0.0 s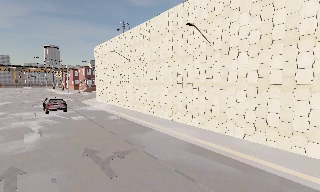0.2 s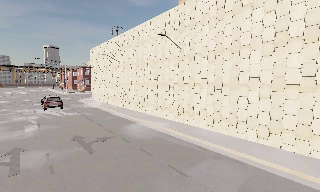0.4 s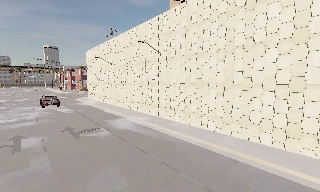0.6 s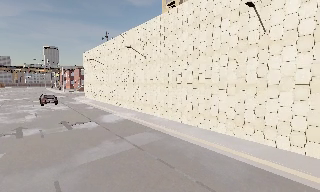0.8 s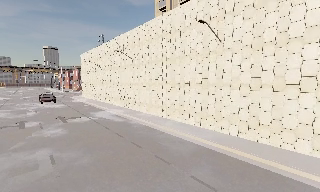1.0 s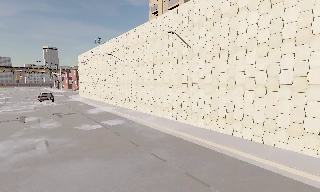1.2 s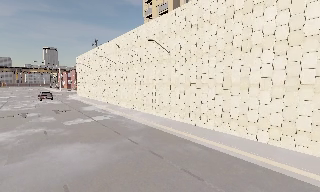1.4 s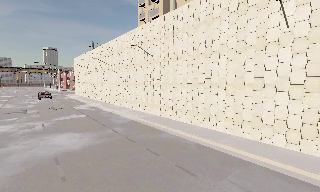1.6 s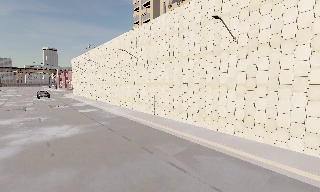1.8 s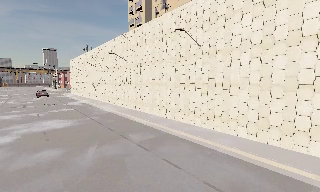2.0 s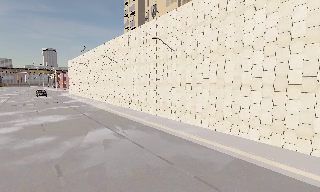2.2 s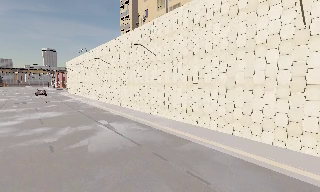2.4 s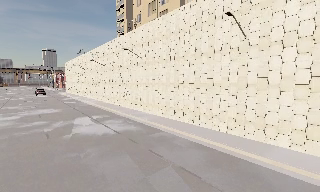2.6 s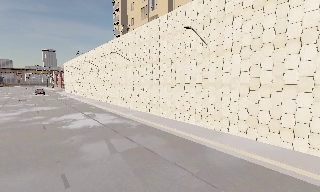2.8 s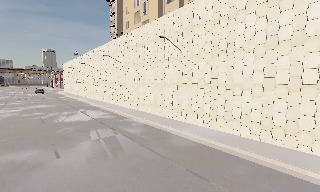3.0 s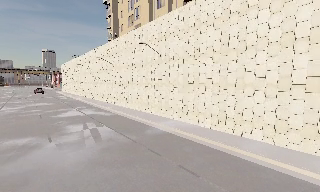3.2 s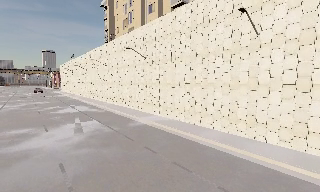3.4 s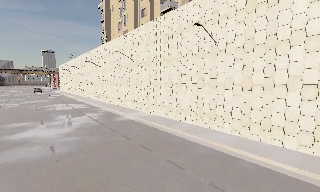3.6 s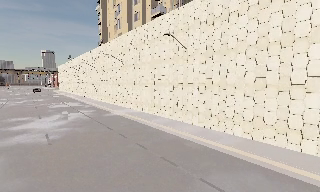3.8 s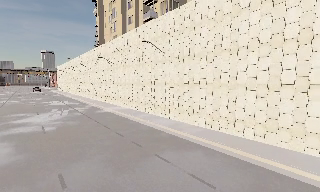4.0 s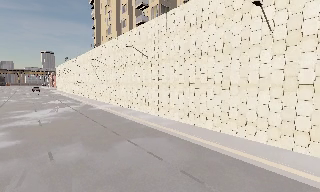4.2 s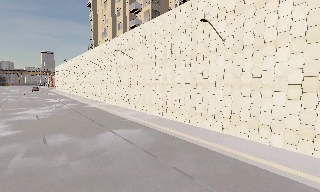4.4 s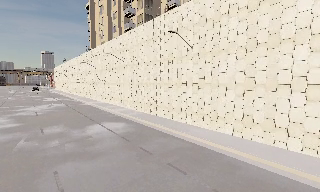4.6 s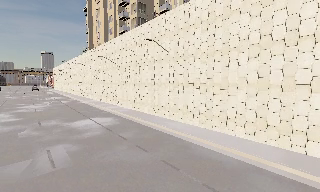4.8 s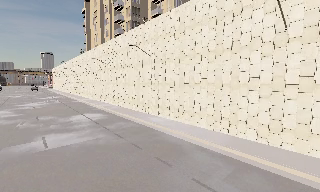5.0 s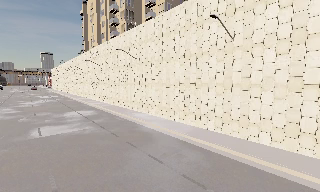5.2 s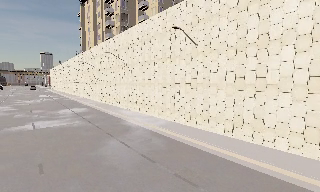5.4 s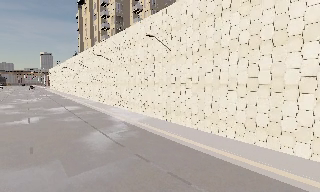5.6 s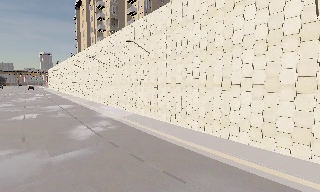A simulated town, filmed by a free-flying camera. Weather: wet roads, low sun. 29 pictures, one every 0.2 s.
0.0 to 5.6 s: The camera travels backward and to its right, about 65 m, so what stands in front gets smaller.
The film runs backward here.
